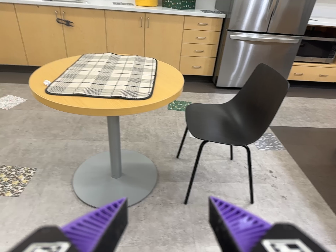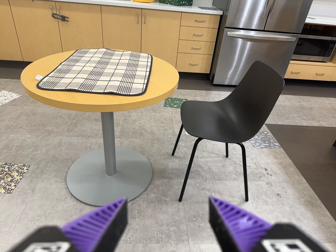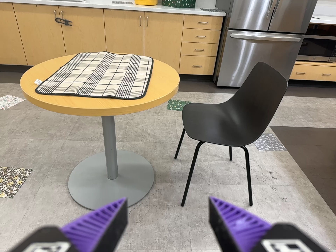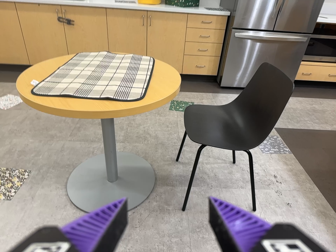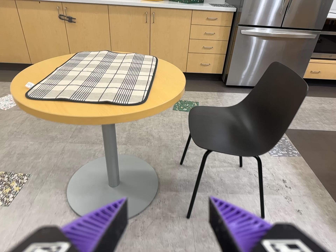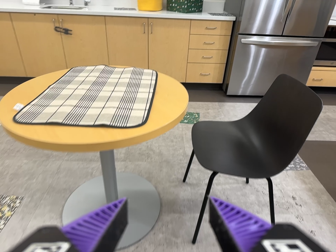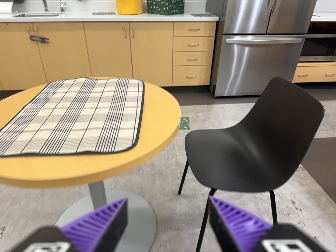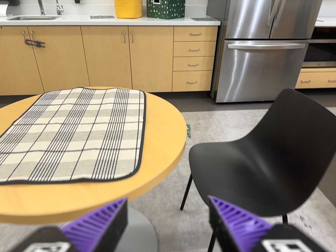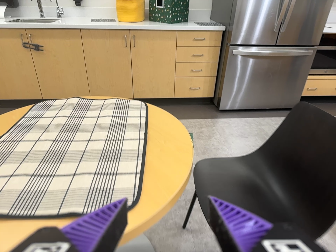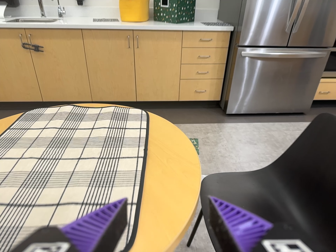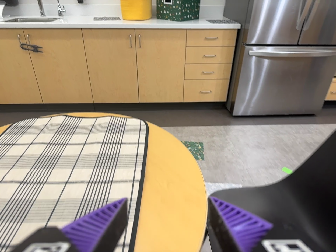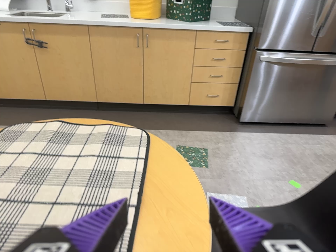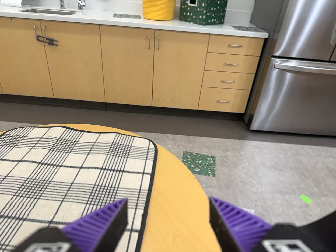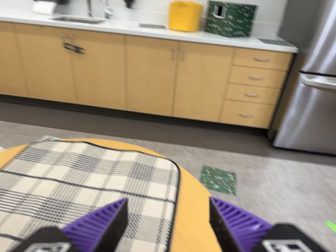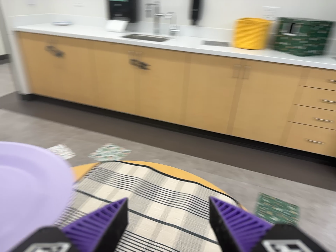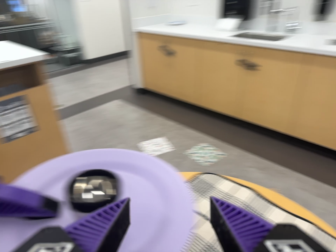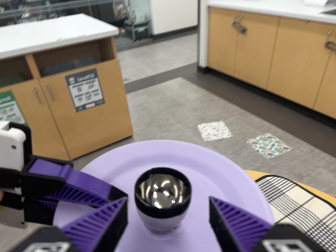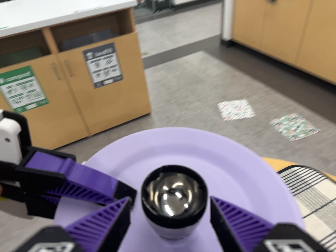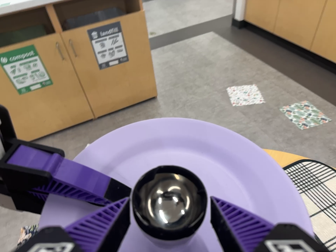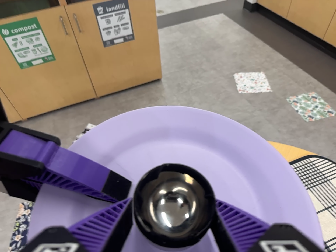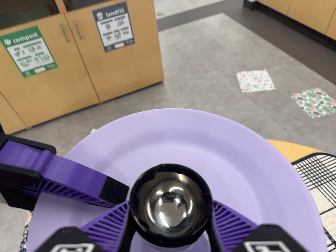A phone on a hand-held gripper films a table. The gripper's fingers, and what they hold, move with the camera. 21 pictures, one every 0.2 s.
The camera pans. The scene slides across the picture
to the right.
0.0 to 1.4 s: The camera travels forward and toward the top of its view, about 40 cm, so what stands in front looms larger.
1.4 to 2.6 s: The camera travels forward and toward the top of its view, about 50 cm, so what stands in front looms larger. It rolls about its line of sight by about 10 degrees, and the scene rotates clockwise.
2.6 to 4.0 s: The scene slides to the right, as the camera pans about 55 degrees to its left. It travels toward the top of its view, forward and to its left, about 28 cm. Its aim tips toward the bottom of its view by about 20 degrees. It rolls about its line of sight by about 20 degrees, and the scene rotates clockwise.
The film runs forward here.
